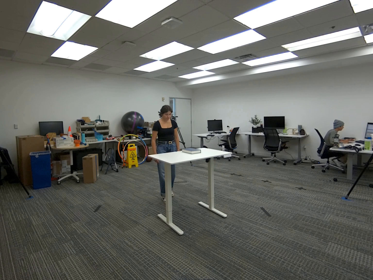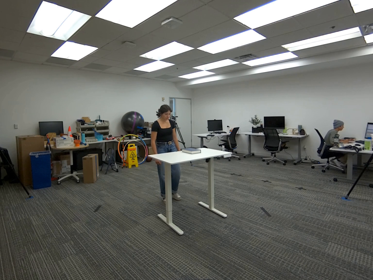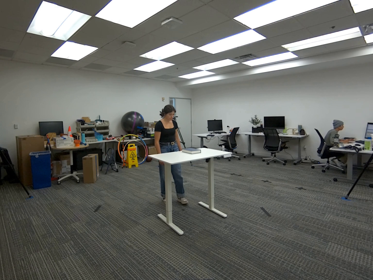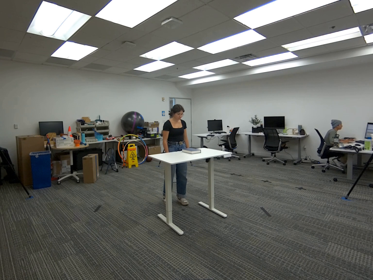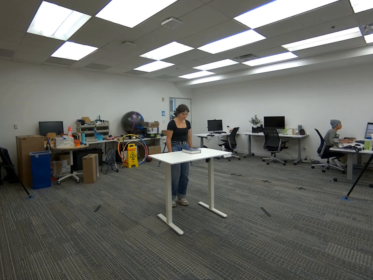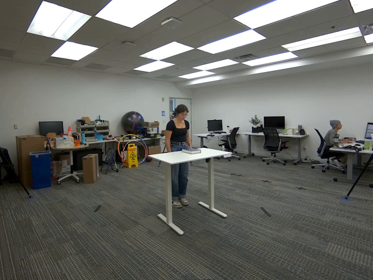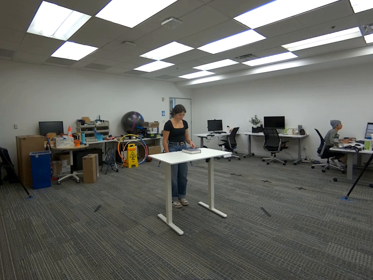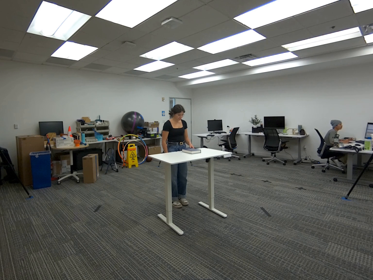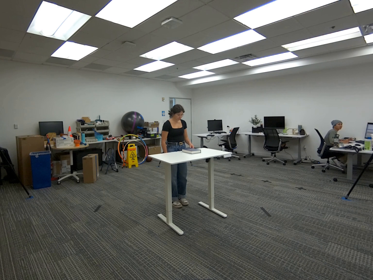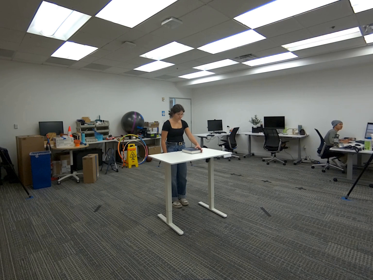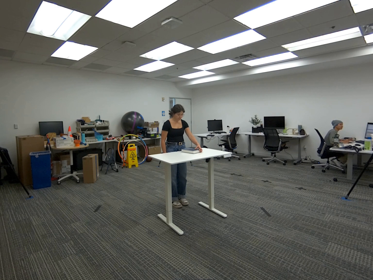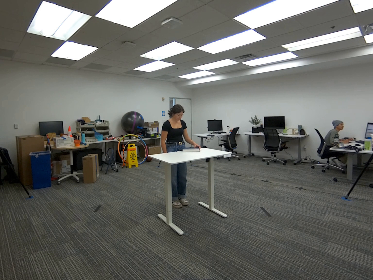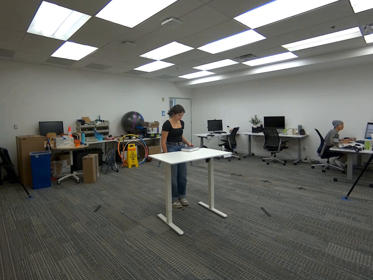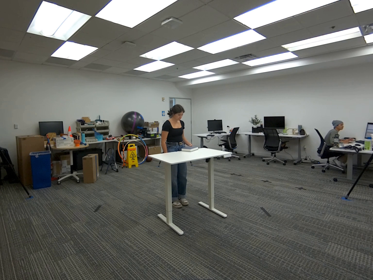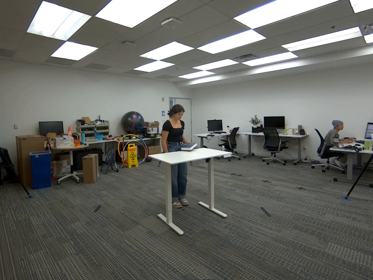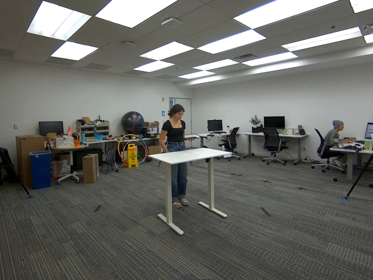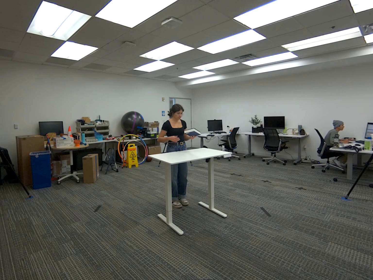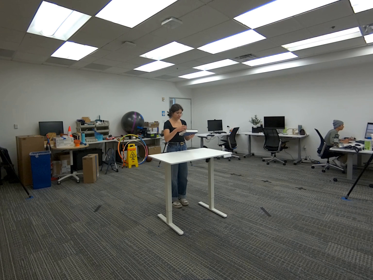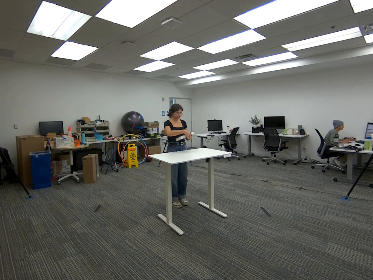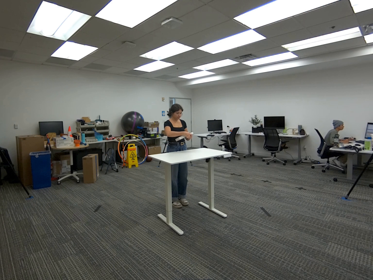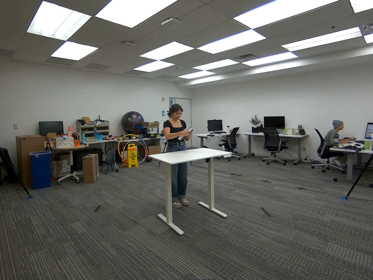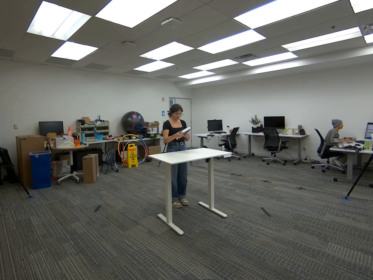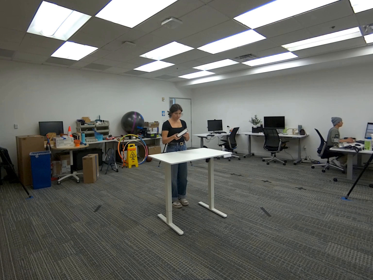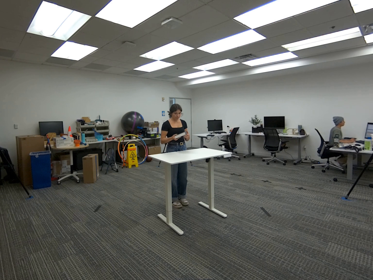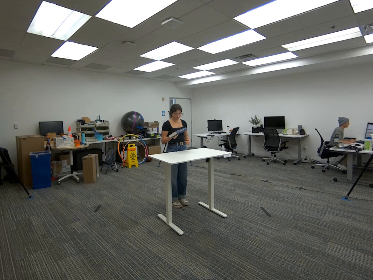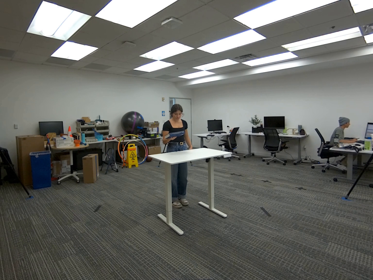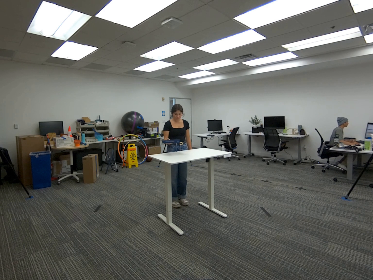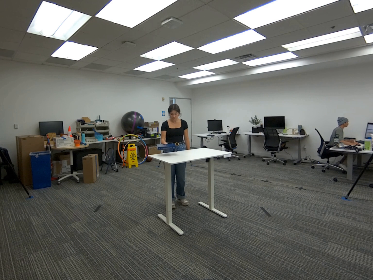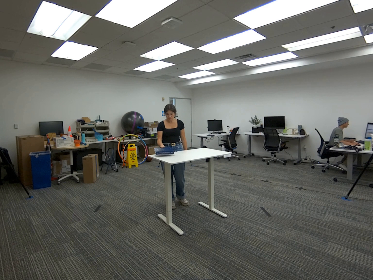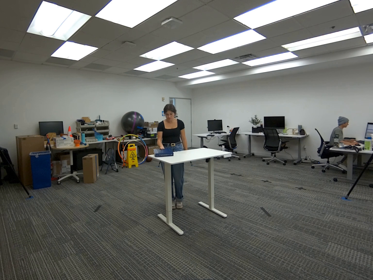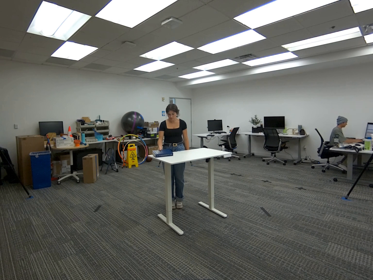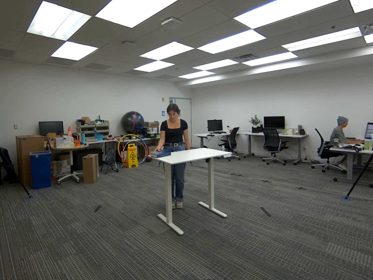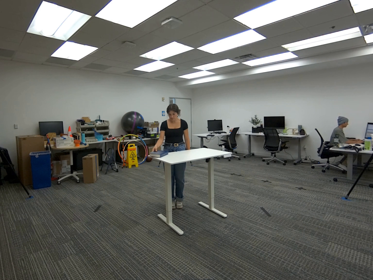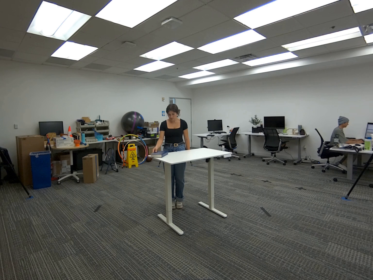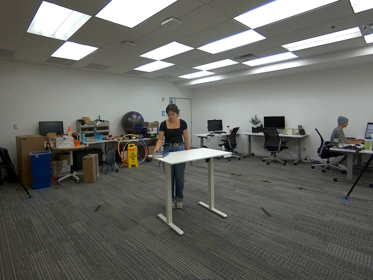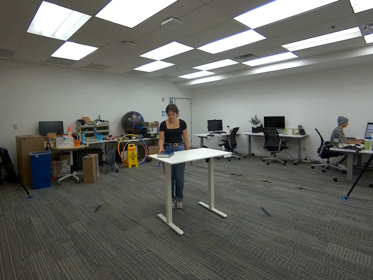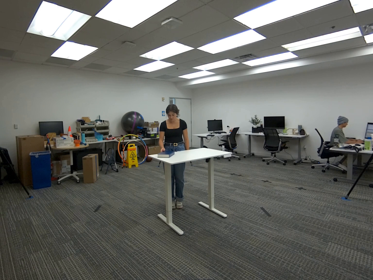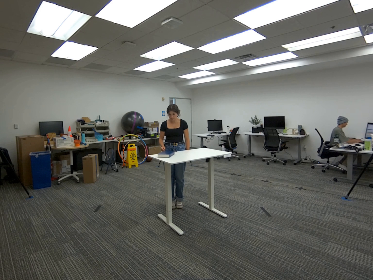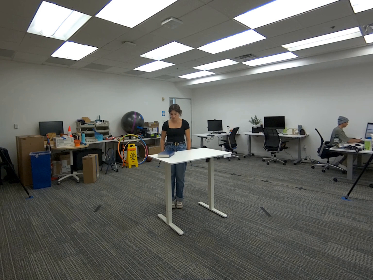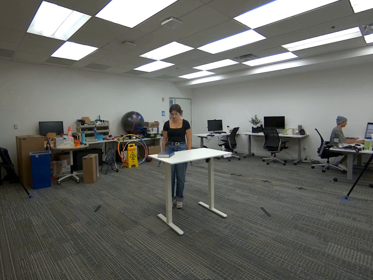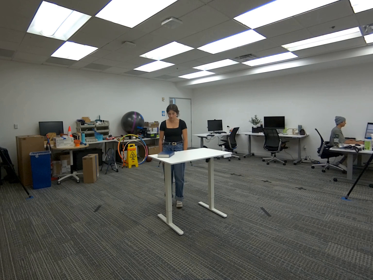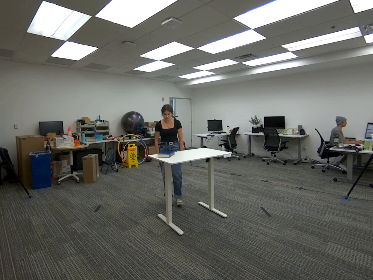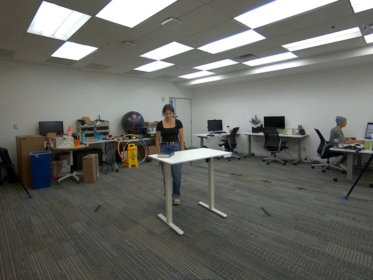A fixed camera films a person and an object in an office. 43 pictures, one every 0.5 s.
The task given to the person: Pick up the dark blue book with your left hand from the white desk and hand the book over to your right hand and place the book back down on the white desk.
